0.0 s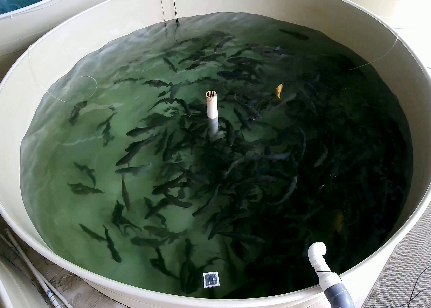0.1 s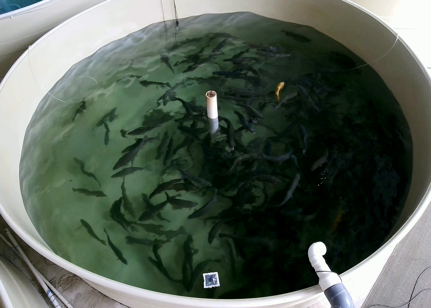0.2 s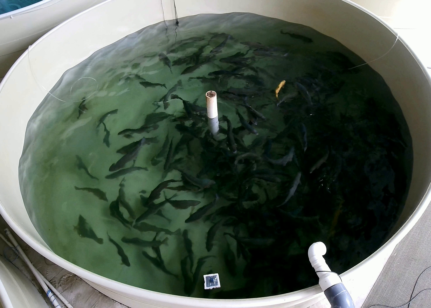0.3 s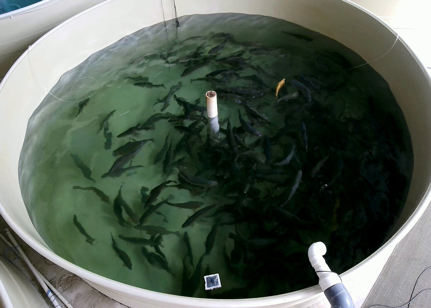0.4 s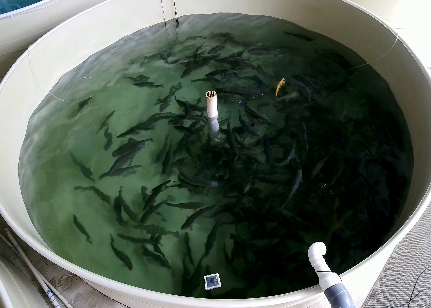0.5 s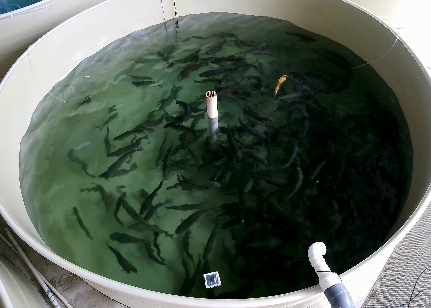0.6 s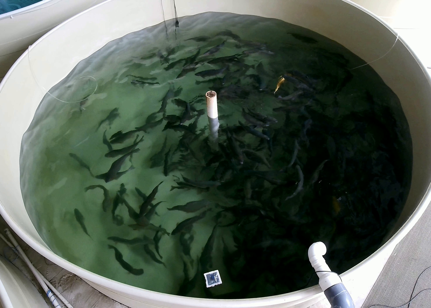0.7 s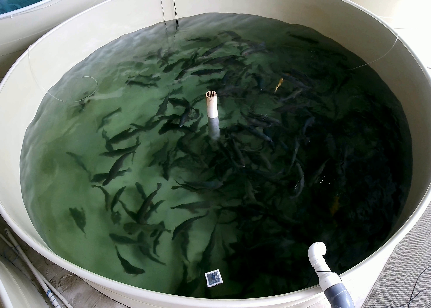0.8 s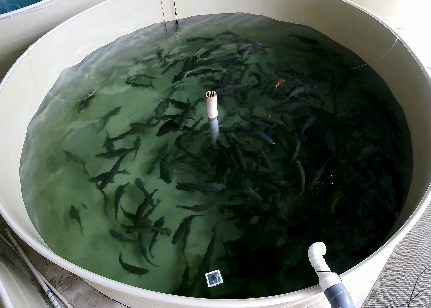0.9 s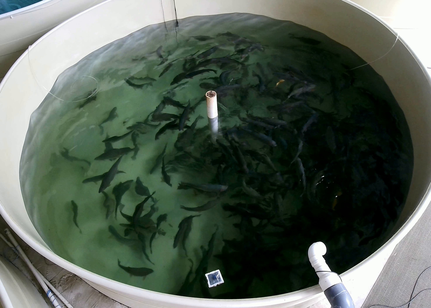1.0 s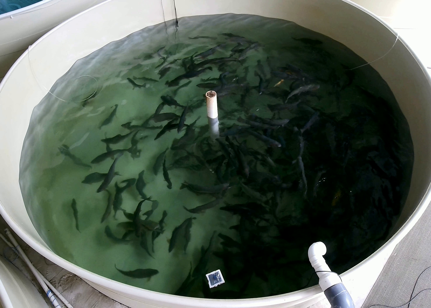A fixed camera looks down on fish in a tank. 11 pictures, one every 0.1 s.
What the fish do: Foraging.
